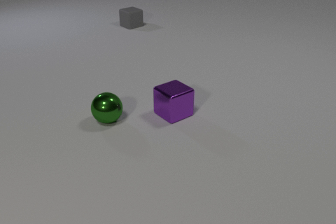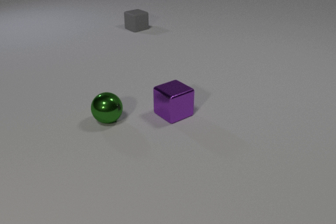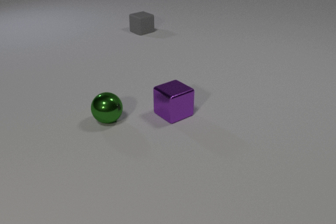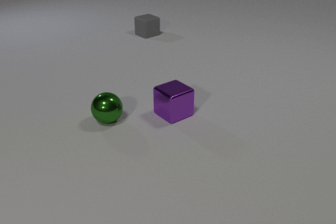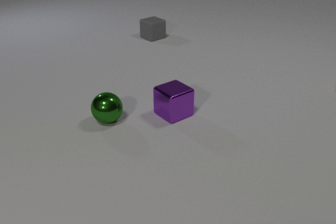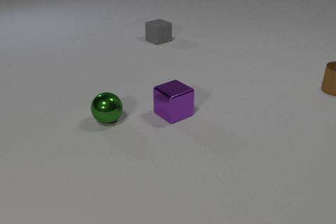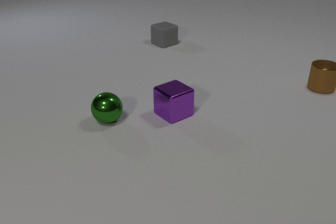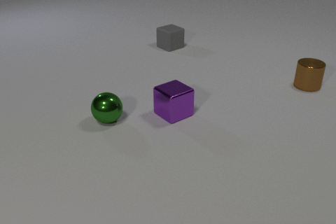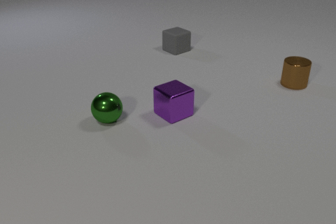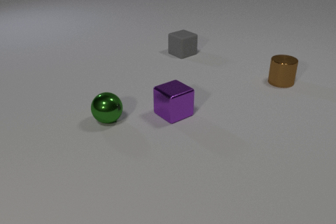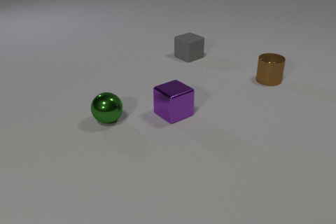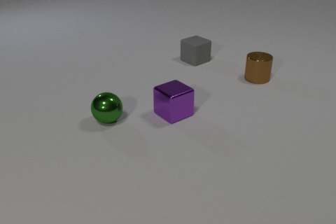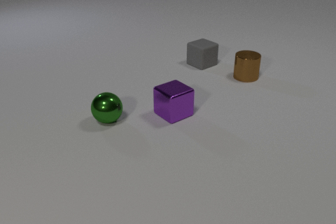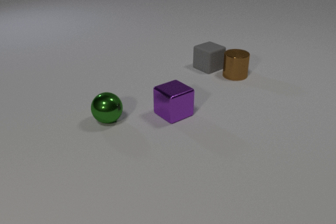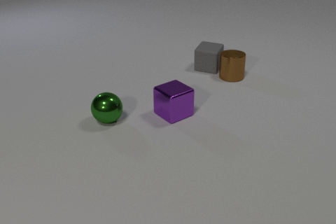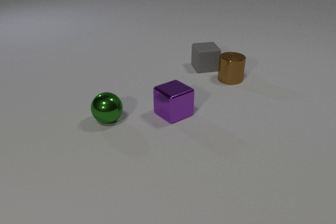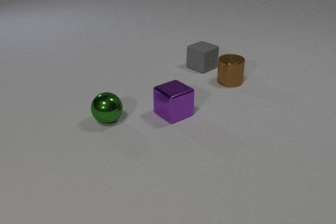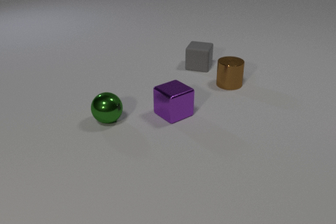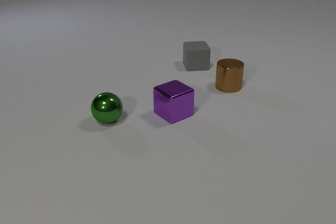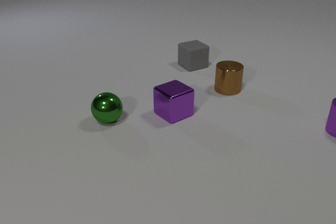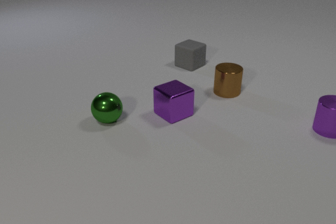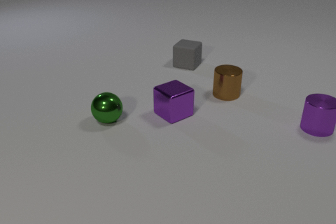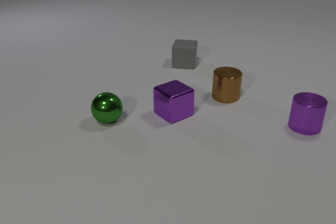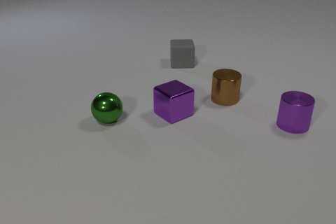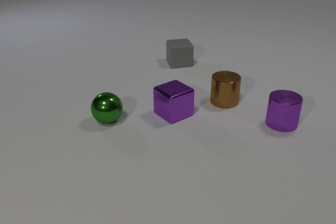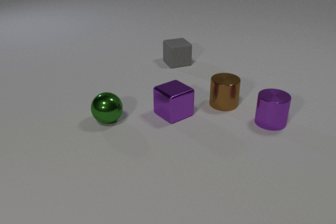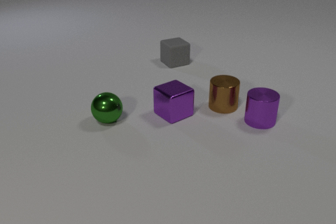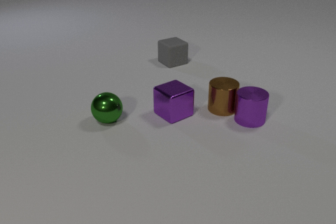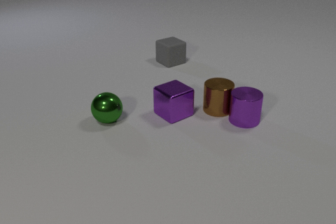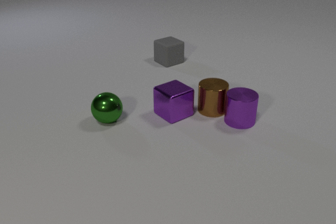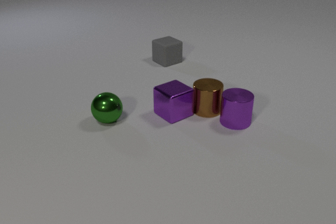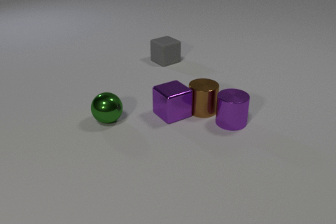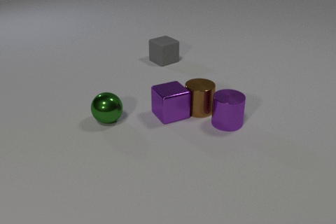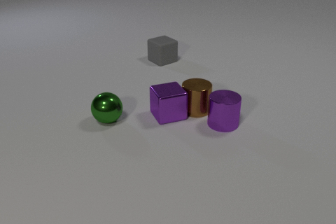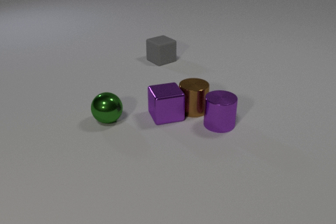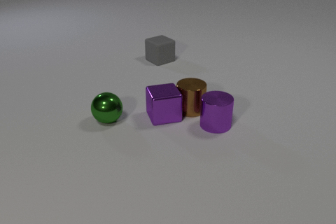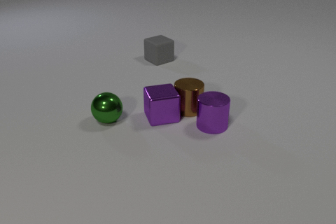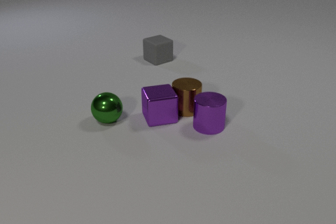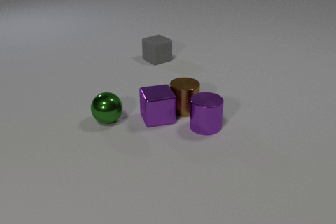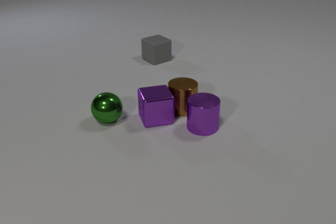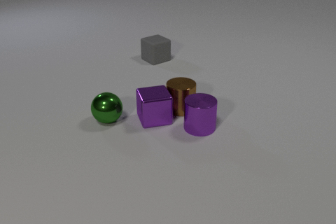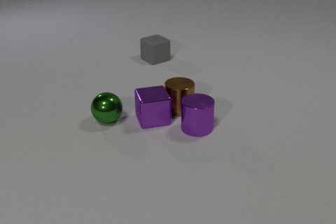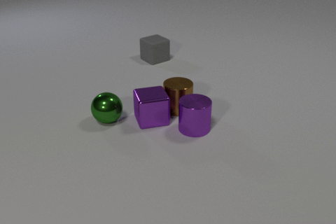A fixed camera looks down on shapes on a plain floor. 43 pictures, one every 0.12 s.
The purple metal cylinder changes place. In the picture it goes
to the left.
The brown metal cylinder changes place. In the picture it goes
to the left.
0.00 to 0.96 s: The brown metal cylinder comes in at the right edge, slides to the left. The gray rubber cube slides toward the camera and to the right.
0.96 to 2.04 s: The brown metal cylinder slides to the left. The gray rubber cube slides toward the camera and to the right. The brown metal cylinder and the gray rubber cube collide.
2.04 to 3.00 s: The brown metal cylinder slides toward the camera. The gray rubber cube slides to the left. The purple metal cylinder comes in at the right edge, slides to the left.
3.00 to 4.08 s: The brown metal cylinder slides to the left and toward the camera. The gray rubber cube slides to the left and away from the camera. The purple metal cylinder slides to the left. The purple metal cube slides to the left, spins so that its near face slides to the left, clockwise seen from above. The brown metal cylinder and the purple metal cylinder collide. The brown metal cylinder and the purple metal cube collide.
4.08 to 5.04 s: The brown metal cylinder slides to the left. The gray rubber cube slides to the left. The purple metal cylinder slides to the left and toward the camera. The purple metal cube slides to the left and toward the camera.
What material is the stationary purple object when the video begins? metal.
How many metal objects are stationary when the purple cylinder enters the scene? 2.
What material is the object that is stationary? metal.
